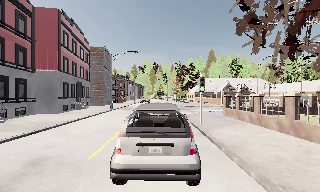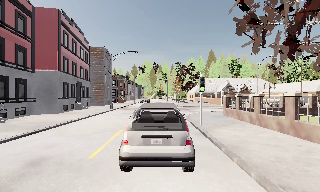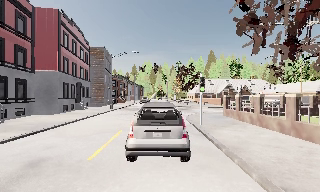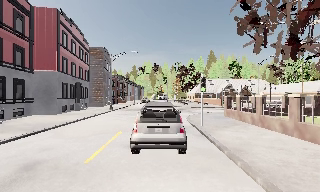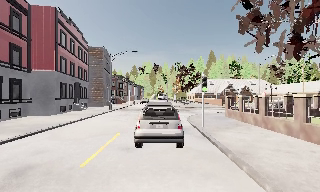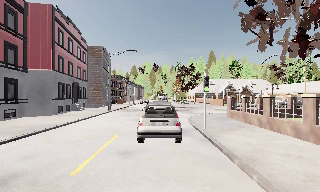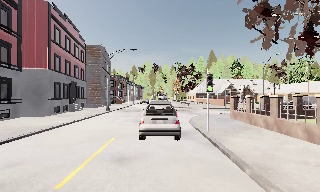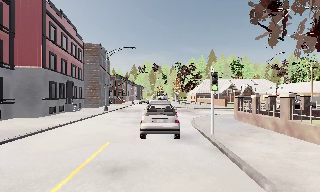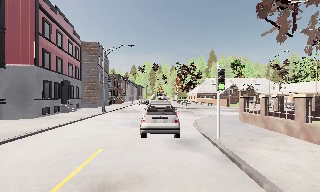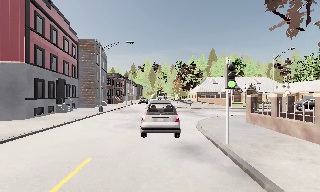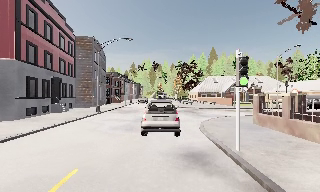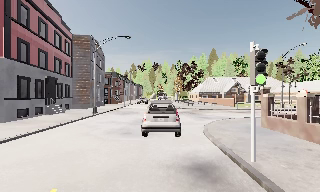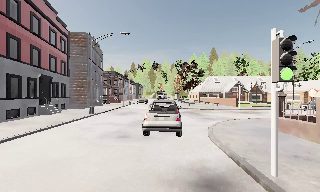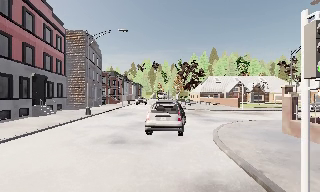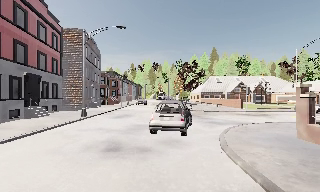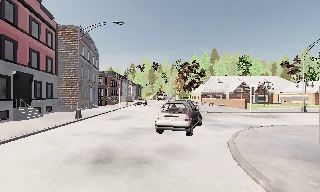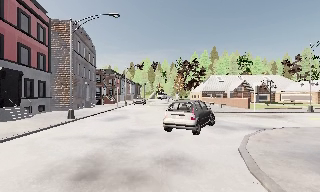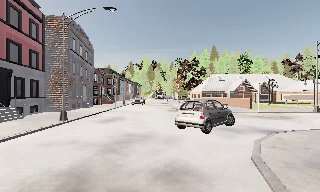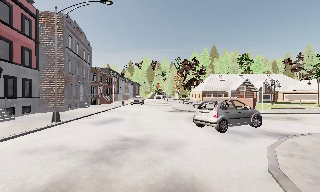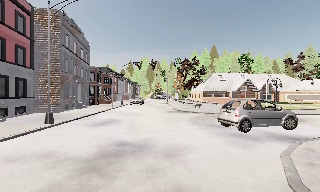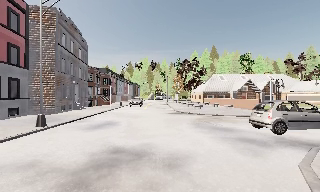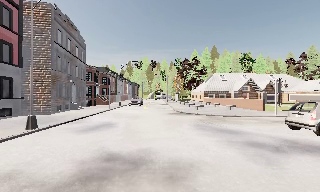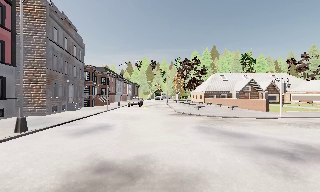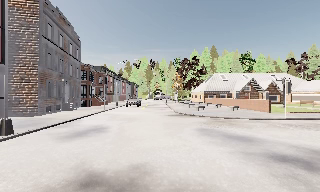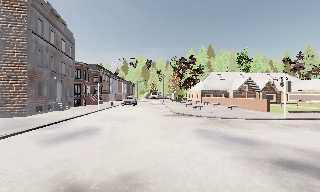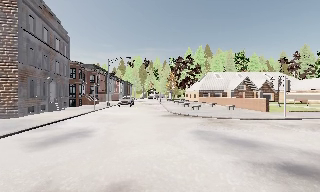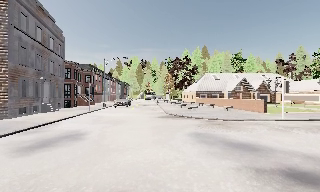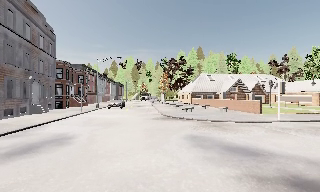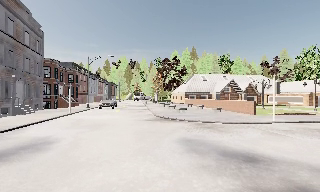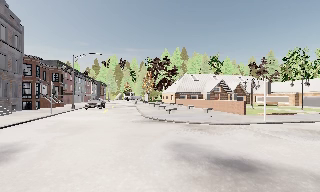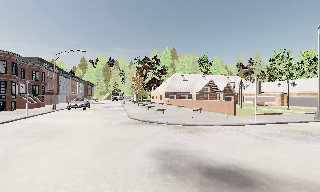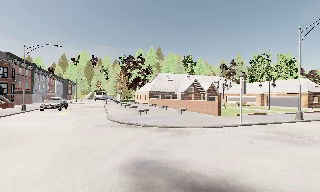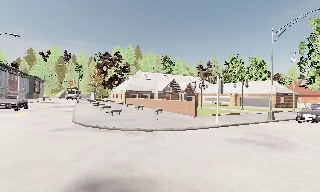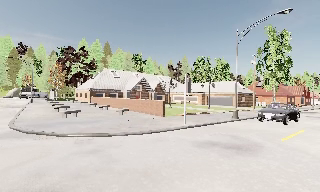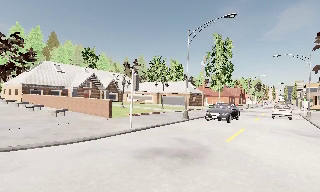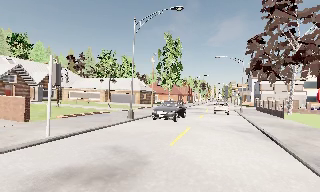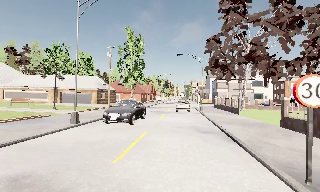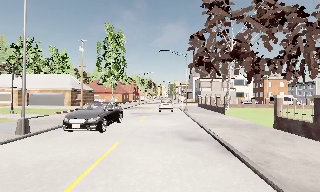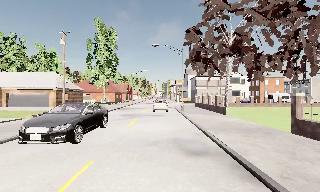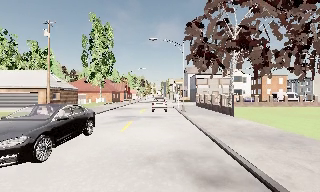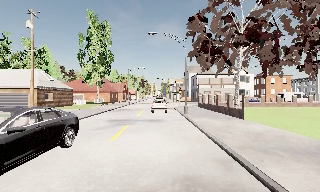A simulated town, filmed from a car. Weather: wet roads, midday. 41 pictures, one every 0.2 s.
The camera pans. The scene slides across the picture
to the left.
The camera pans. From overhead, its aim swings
clockwise.
0.0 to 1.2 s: The camera travels forward, about 1.5 m, so what stands in front looms larger. It gains speed.
1.2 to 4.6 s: The camera travels forward, about 13 m, so what stands in front looms larger.
4.6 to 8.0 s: The scene slides to the left, as the camera pans about 90 degrees to its right. It travels forward, about 18 m. It gains speed.
The film runs forward here.
